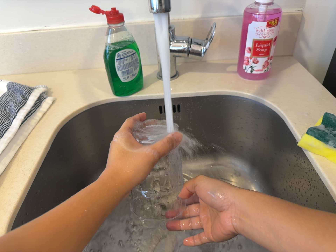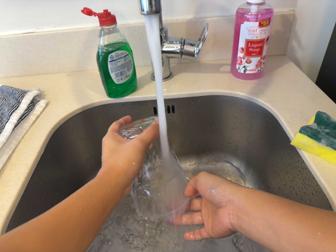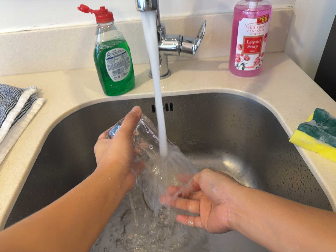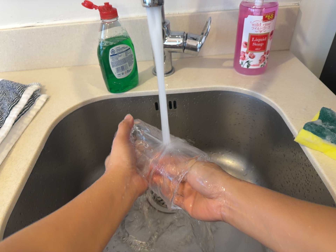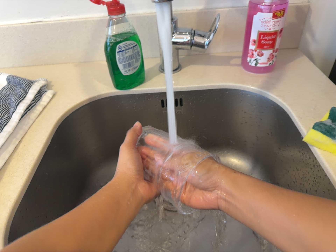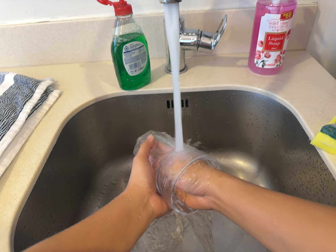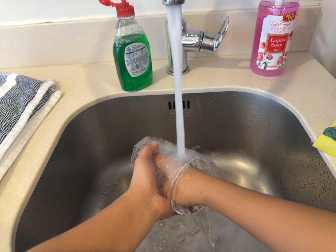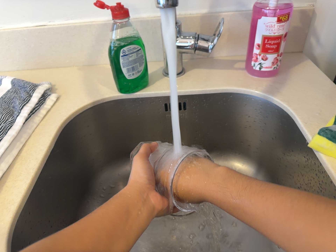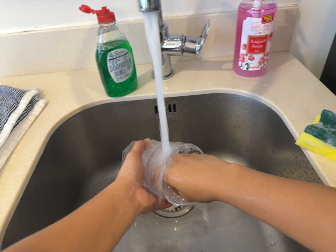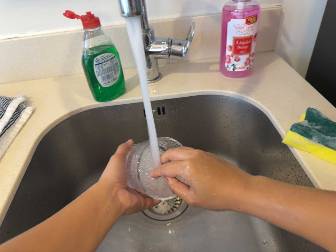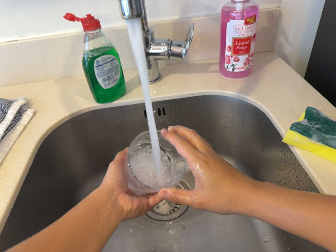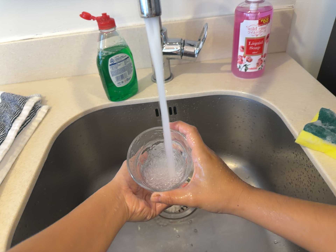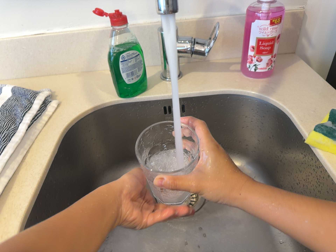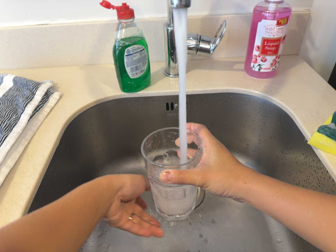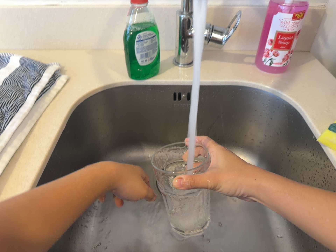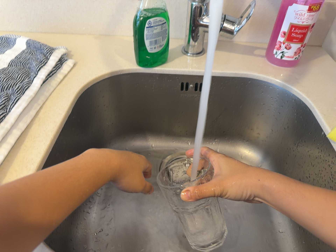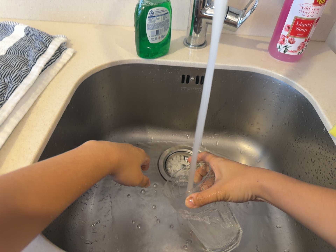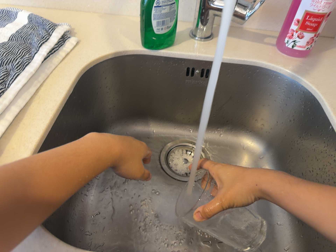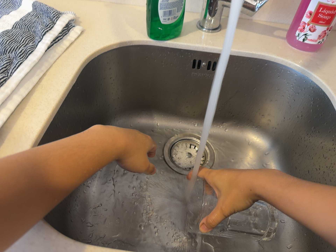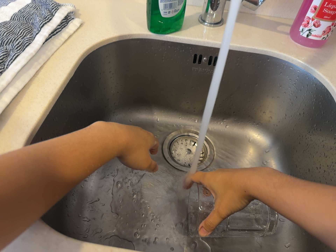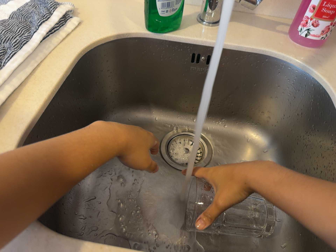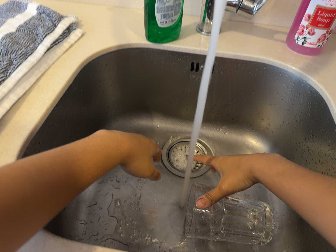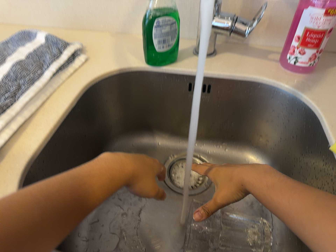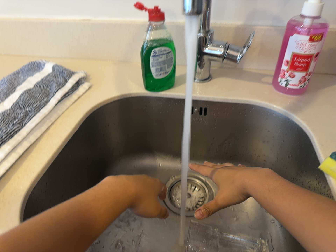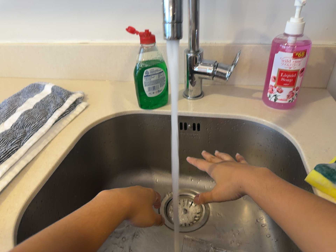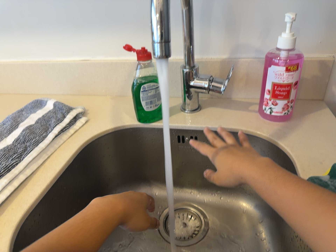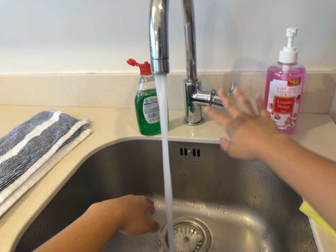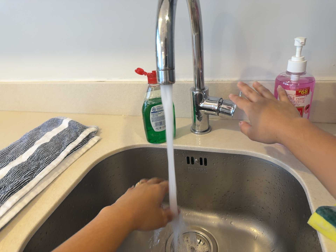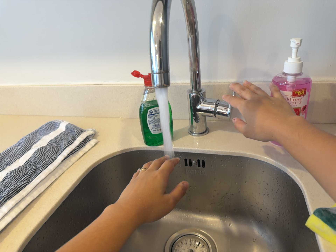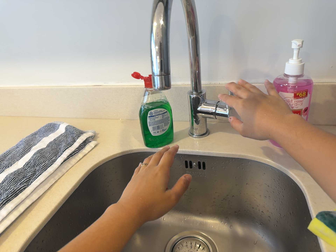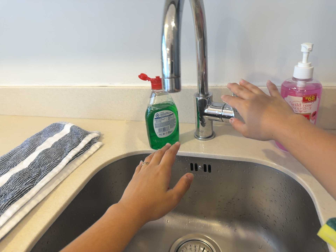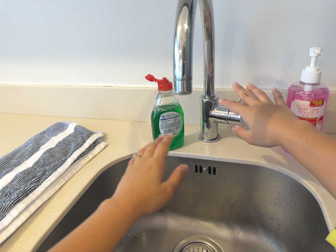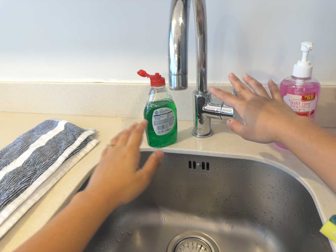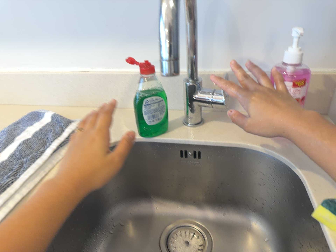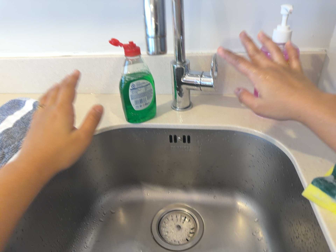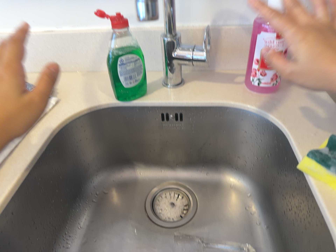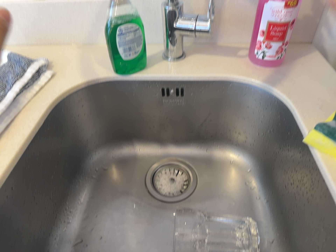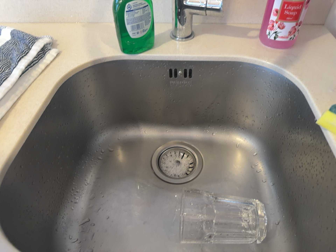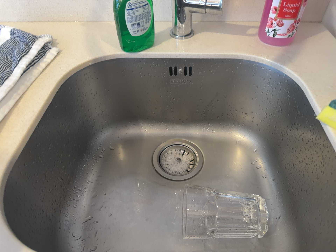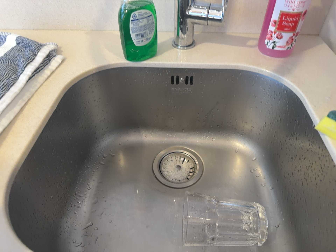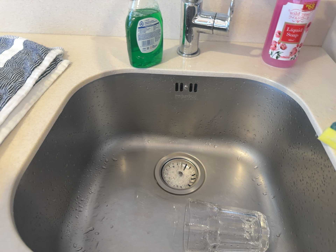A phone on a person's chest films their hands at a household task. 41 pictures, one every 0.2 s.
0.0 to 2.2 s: The camera shifts only a little, or ends up much as it began.
2.2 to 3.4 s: The camera travels to its left, about 6 cm, so close, fixed things drift to the right. It rolls about its line of sight by about 15 degrees, and the scene rotates clockwise.
3.4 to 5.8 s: The camera pans to its left by about 15 degrees. It travels to its right and backward, about 14 cm. Its aim tips toward the top of its view by about 20 degrees, and the scene shifts downward.
5.8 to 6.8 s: The camera shifts only a little, or ends up much as it began.
6.8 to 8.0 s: The camera travels to its left, about 6 cm. Its aim tips toward the bottom of its view by about 10 degrees, and the scene shifts upward.
The film runs backward here.
